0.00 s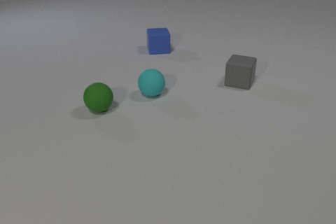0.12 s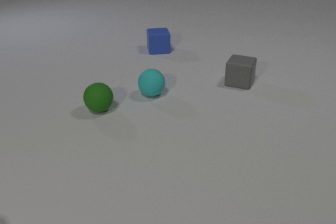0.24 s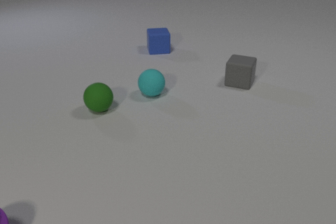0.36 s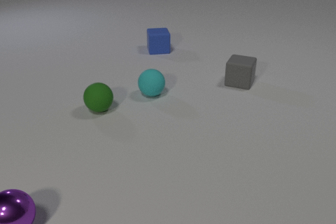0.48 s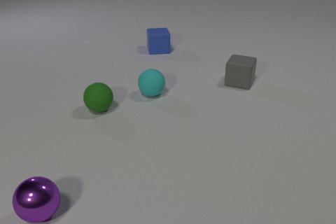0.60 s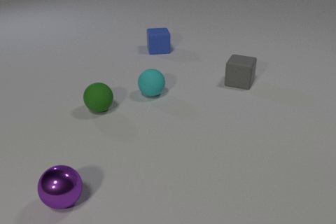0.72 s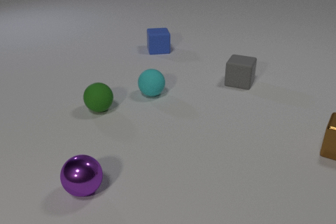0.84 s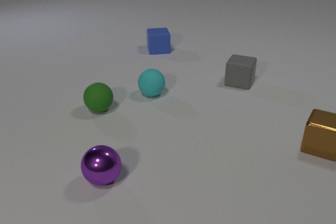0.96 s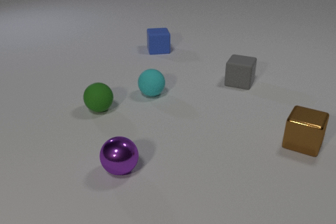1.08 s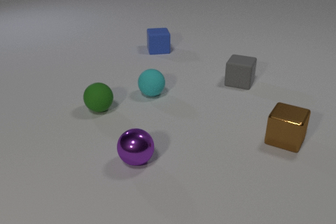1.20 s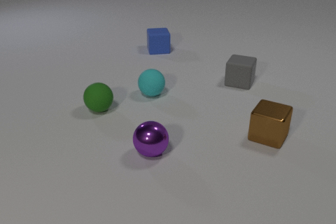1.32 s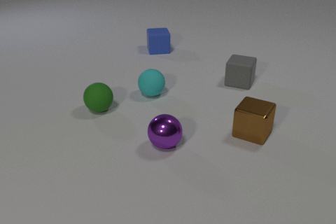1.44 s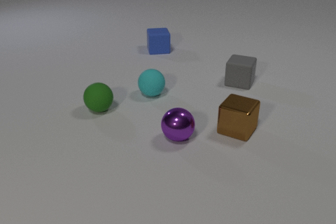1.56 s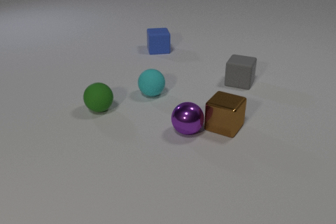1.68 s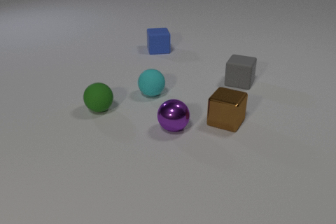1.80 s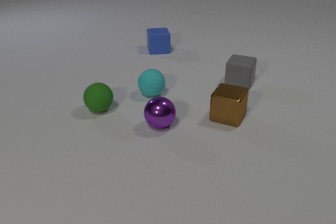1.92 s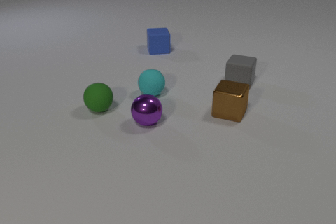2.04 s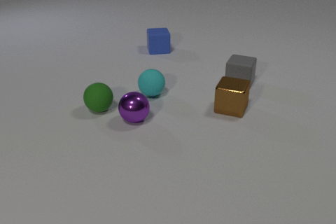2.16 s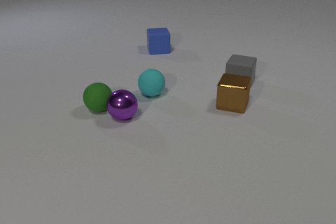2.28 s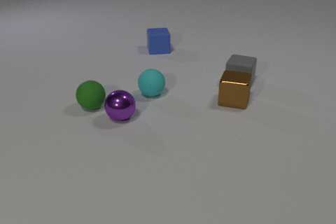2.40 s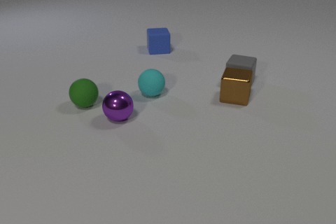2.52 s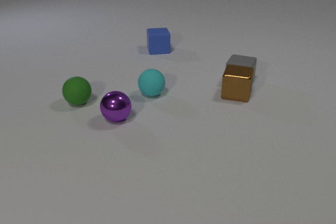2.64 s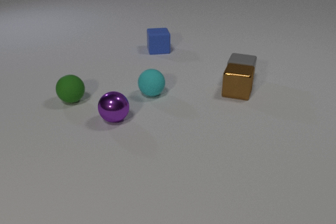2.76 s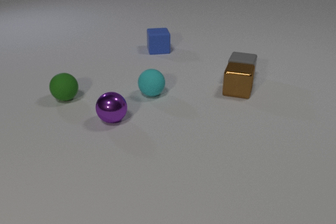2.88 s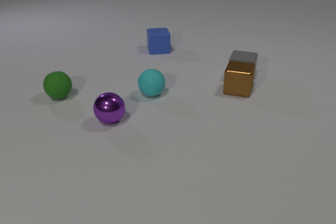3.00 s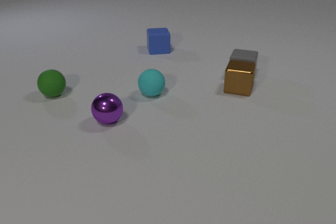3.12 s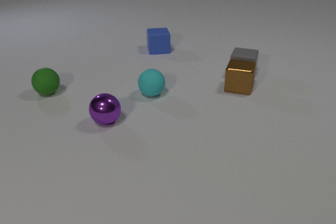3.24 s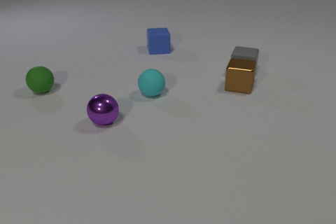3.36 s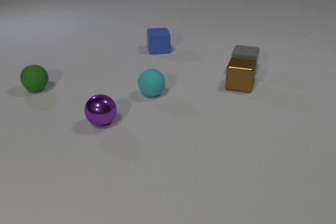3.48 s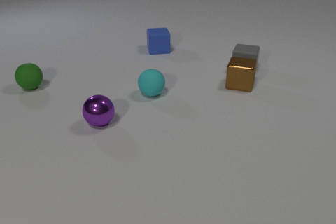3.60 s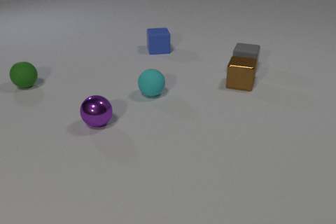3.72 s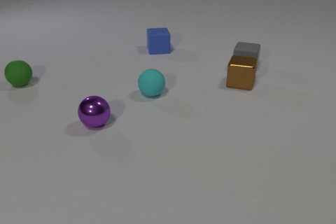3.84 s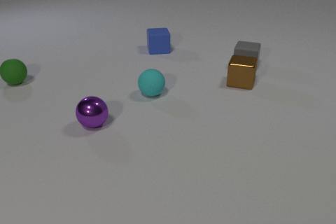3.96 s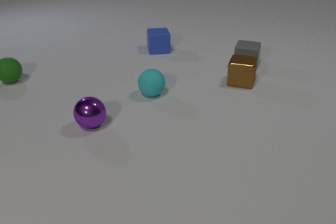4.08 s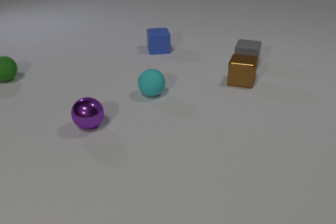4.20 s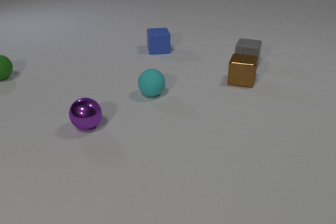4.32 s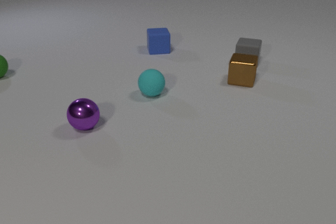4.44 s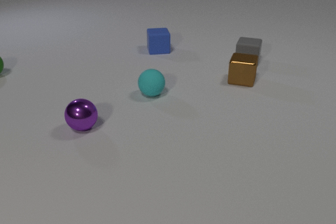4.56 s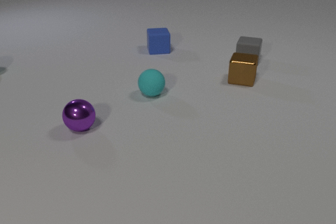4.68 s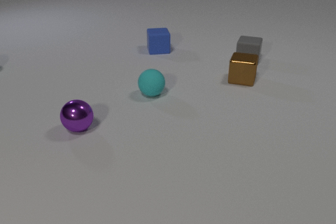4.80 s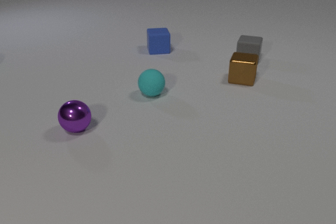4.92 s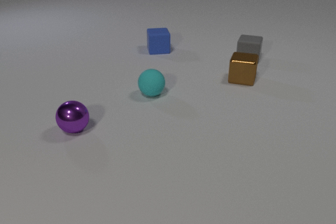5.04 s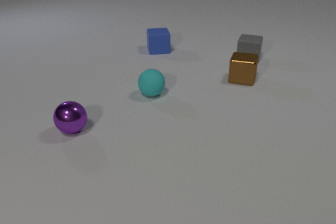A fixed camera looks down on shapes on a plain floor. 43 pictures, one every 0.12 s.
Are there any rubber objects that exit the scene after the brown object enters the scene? yes.
What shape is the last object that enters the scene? cube.
What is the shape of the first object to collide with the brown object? sphere.
0.00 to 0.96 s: The purple metal sphere comes in at the left edge, rolls to the right and away from the camera. The brown metal cube comes in at the right edge, slides to the left.
0.96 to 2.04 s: The purple metal sphere rolls away from the camera. The brown metal cube slides to the left and away from the camera. The purple metal sphere and the brown metal cube collide.
2.04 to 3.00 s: The purple metal sphere rolls to the left. The brown metal cube slides away from the camera. The green rubber sphere rolls to the left and away from the camera. The gray rubber cube slides away from the camera. The purple metal sphere and the green rubber sphere collide. The brown metal cube and the gray rubber cube collide.
3.00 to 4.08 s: The purple metal sphere rolls to the left. The brown metal cube slides away from the camera. The green rubber sphere rolls away from the camera and to the left. The gray rubber cube slides away from the camera.
4.08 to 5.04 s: The purple metal sphere rolls to the left. The brown metal cube slides away from the camera. The green rubber sphere rolls away from the camera and to the left, leaves at the left edge. The gray rubber cube slides away from the camera.
